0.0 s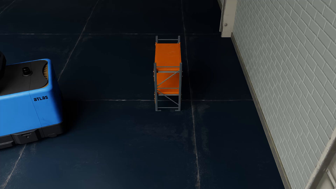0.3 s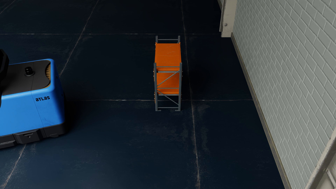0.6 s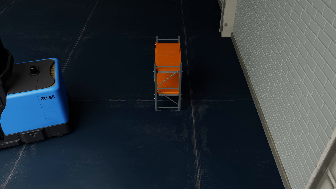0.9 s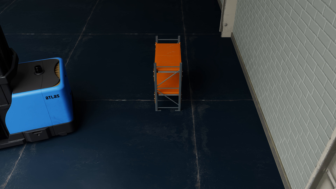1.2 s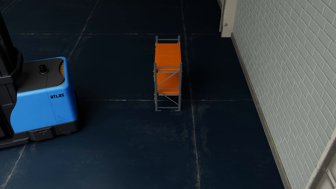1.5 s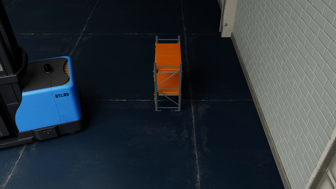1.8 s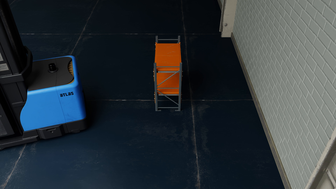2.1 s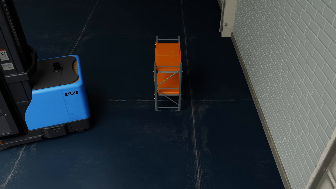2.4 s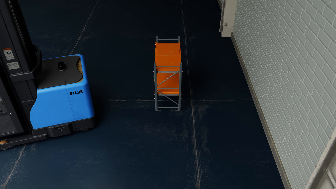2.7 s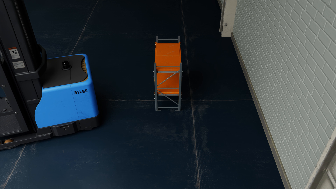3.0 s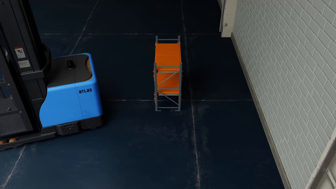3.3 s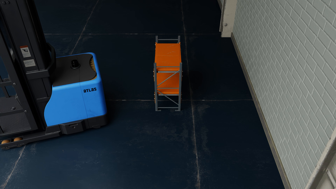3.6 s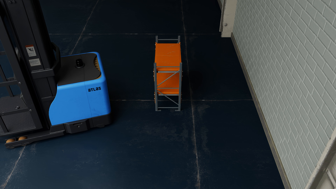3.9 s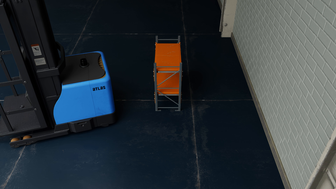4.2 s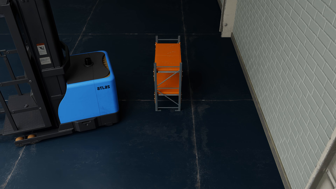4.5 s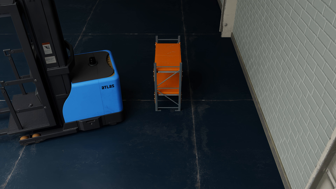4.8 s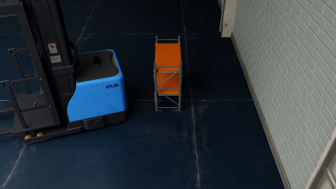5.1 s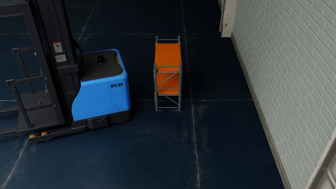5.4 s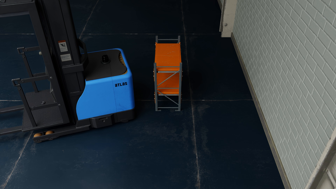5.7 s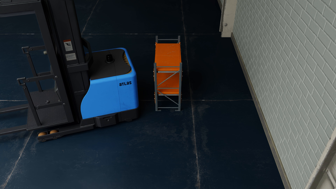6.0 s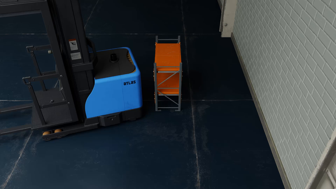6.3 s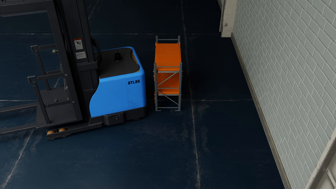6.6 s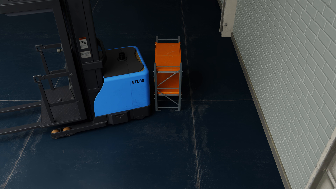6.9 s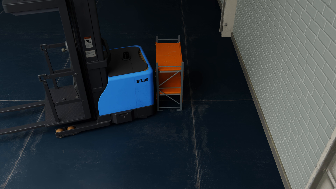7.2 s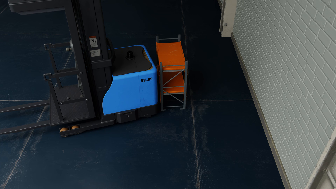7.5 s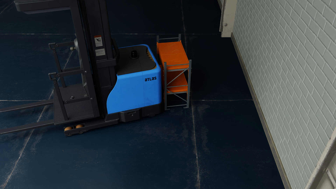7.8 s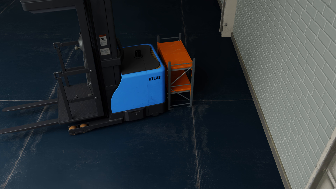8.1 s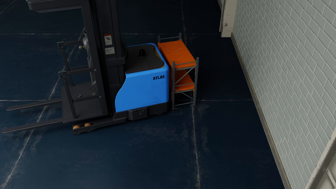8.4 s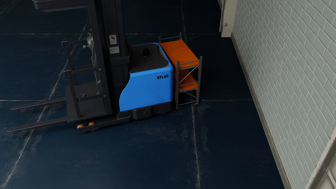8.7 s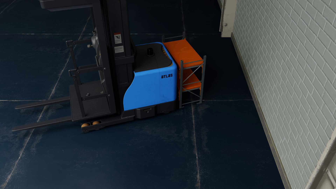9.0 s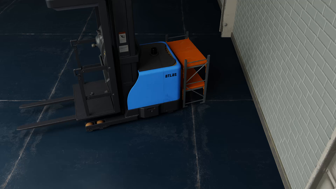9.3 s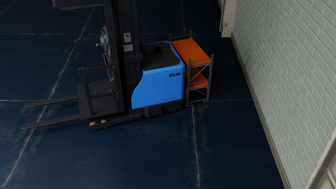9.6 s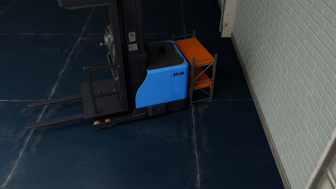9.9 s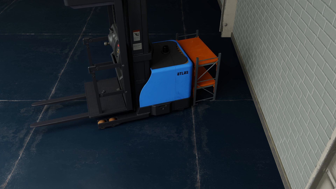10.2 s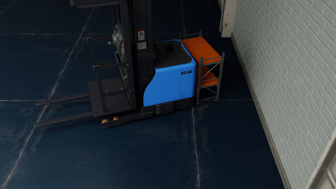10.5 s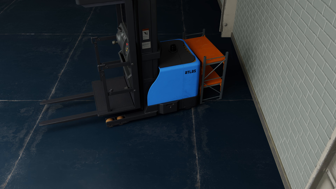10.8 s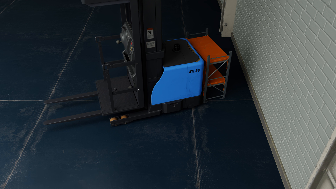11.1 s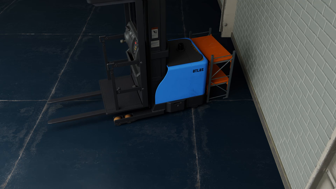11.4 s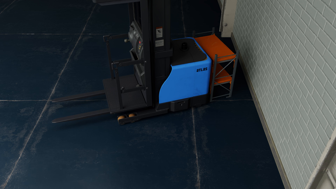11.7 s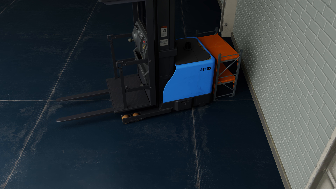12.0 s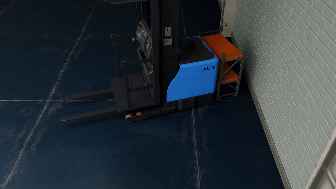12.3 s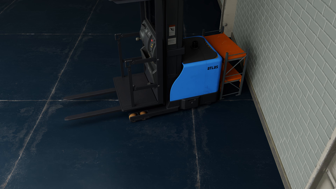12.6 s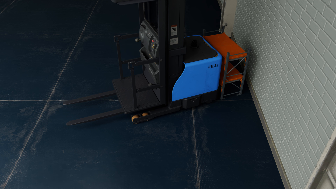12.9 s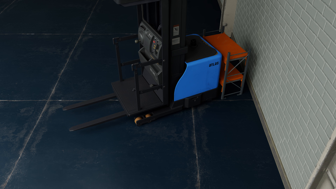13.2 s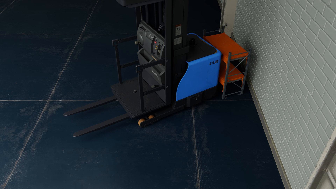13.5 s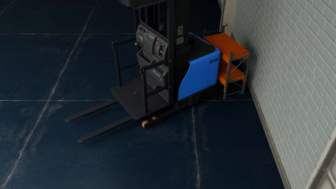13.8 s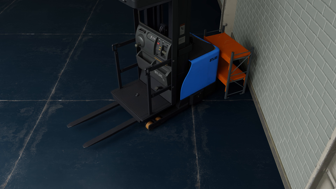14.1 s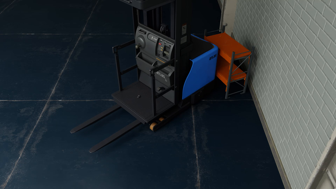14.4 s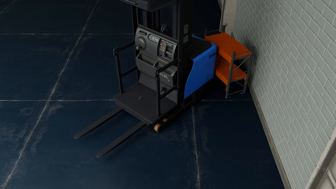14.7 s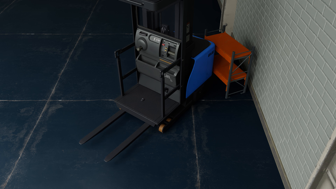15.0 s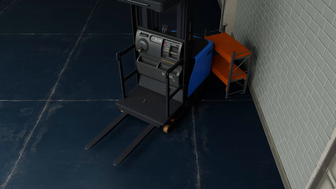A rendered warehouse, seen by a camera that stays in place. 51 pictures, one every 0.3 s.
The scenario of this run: A forklift runs into an object in its way.
